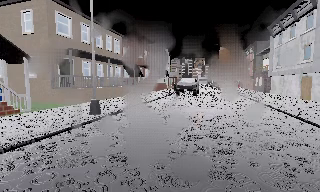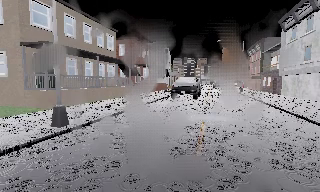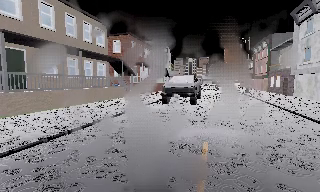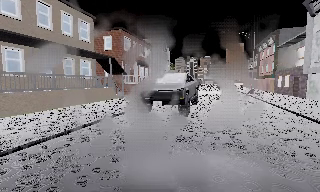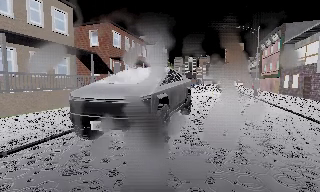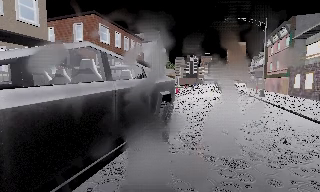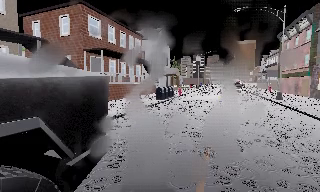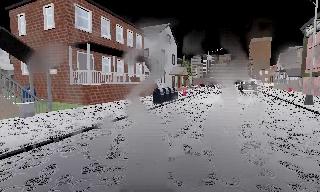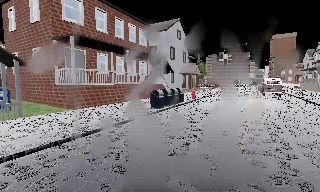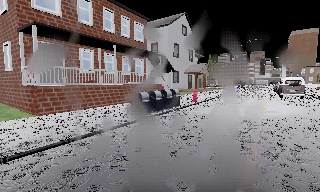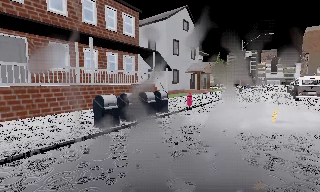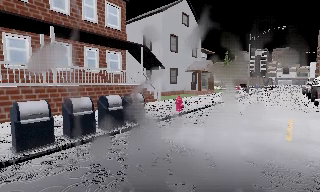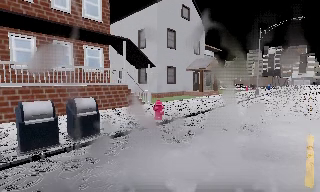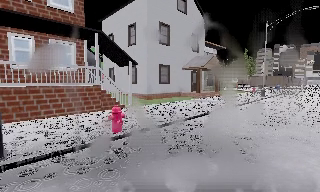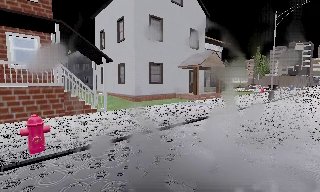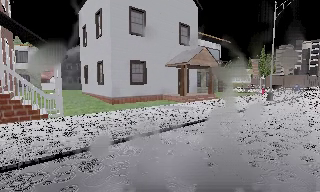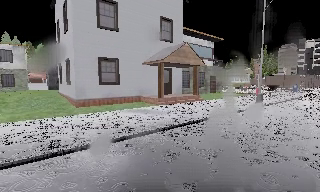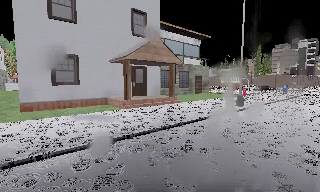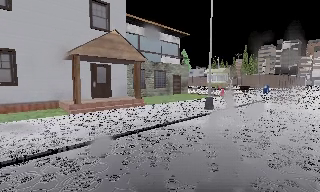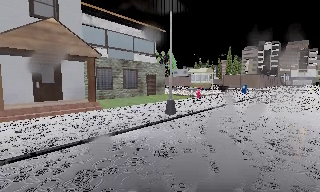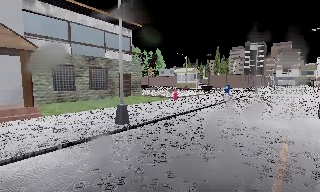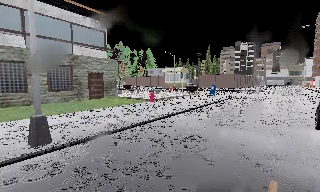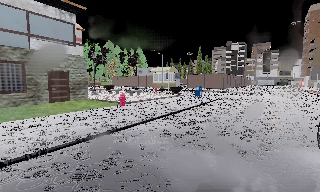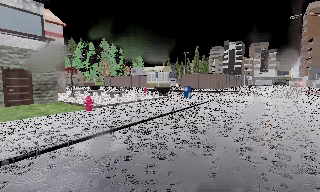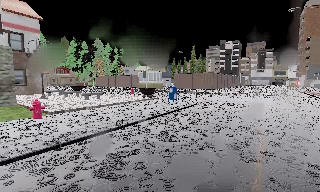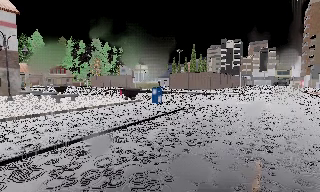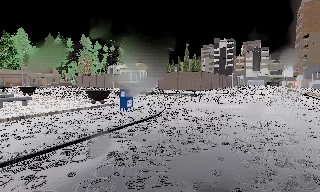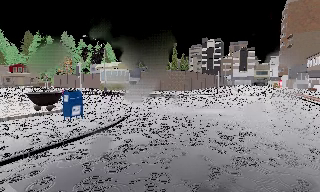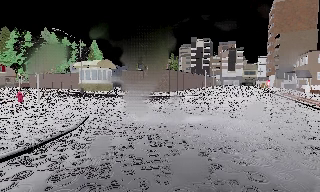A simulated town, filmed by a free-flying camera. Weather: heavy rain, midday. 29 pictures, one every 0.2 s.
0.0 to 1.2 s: The camera travels forward, about 13 m, so what stands in front looms larger.
1.2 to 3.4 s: The camera pans to its left, which is counterclockwise from overhead, by about 30 degrees. It travels forward and to its right, about 25 m, so what stands in front looms larger.
3.4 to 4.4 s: The scene slides to the left, as the camera pans about 15 degrees to its right. It travels forward and to its right, about 11 m, so what stands in front looms larger.
4.4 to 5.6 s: The camera travels forward and to its right, about 13 m, so what stands in front looms larger.
The film runs forward here.
